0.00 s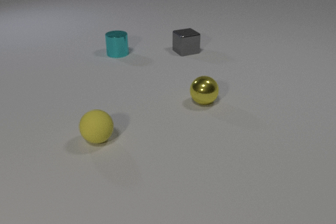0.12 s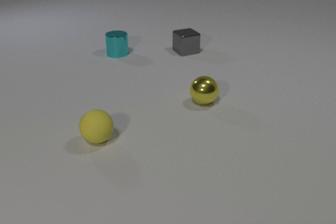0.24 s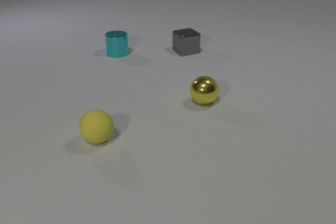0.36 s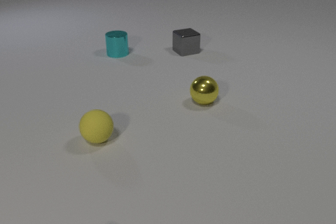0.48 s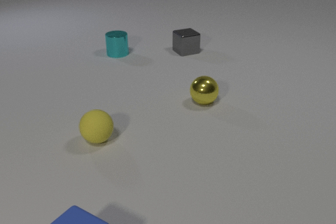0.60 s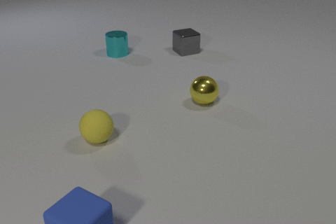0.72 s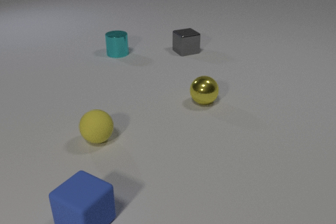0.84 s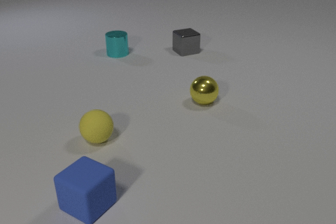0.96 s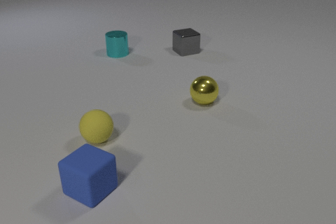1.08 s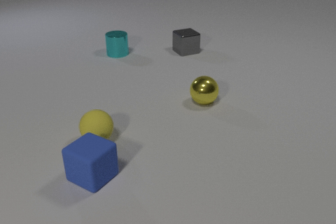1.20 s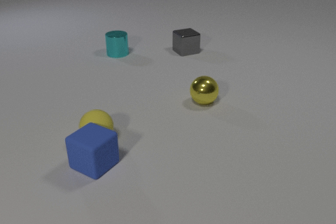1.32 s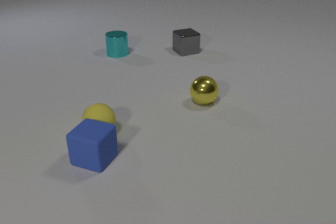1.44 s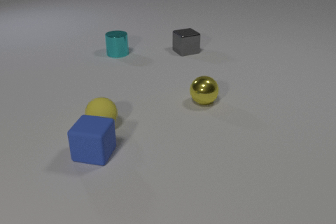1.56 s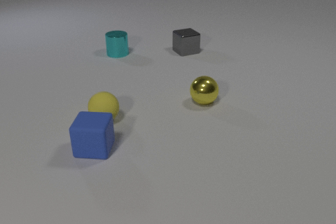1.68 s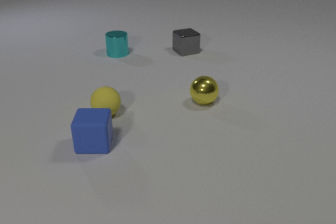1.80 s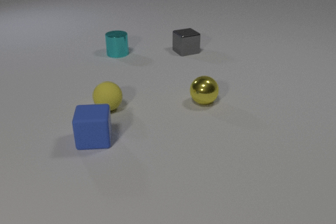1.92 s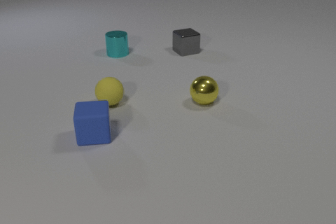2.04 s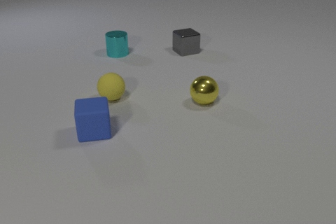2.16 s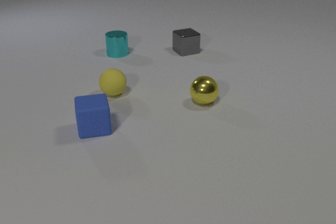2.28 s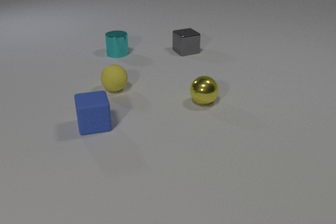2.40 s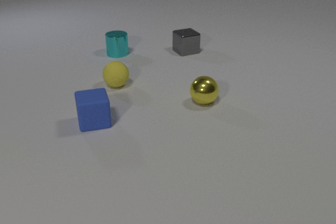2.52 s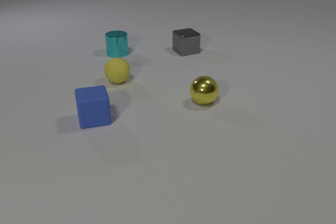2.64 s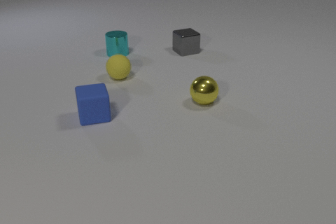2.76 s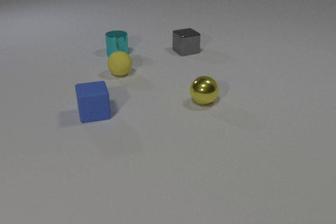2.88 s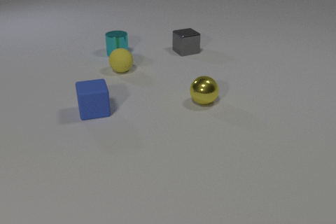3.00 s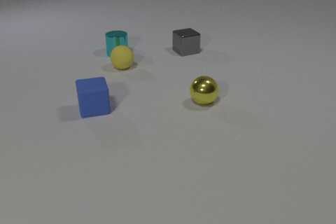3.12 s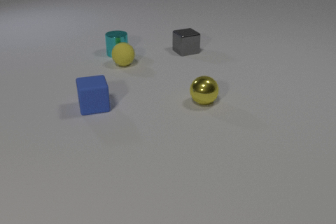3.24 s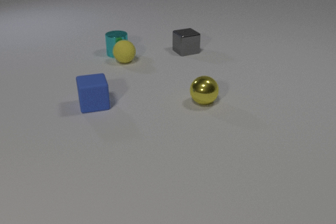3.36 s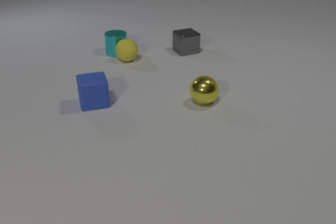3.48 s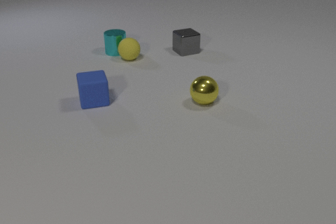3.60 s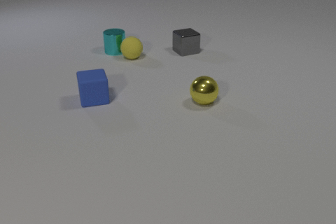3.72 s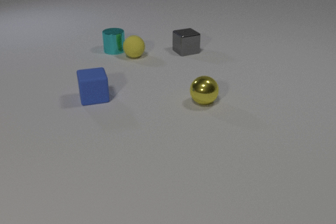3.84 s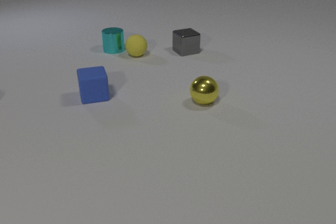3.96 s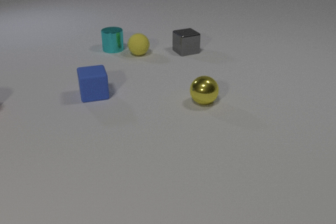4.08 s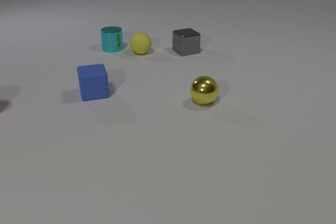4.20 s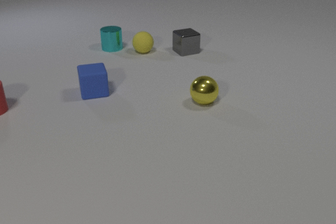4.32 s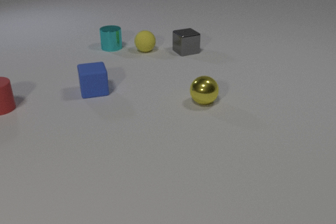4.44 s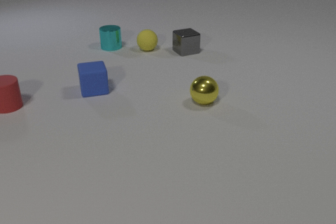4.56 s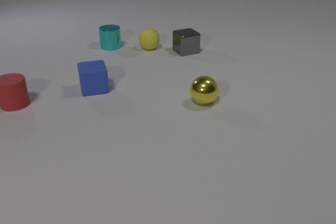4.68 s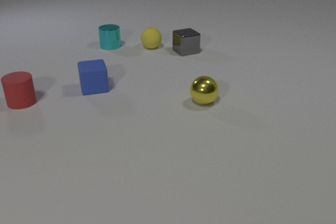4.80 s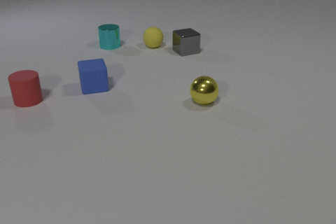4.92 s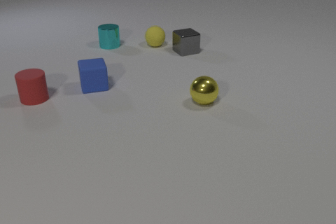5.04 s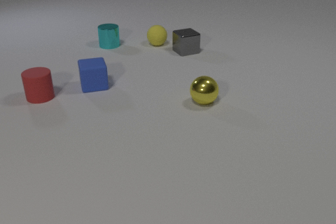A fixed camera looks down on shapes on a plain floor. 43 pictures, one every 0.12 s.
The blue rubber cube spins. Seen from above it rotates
counterclockwise.
The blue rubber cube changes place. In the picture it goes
away from the camera.
0.00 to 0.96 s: The blue rubber cube comes in at the bottom edge, slides away from the camera.
0.96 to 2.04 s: The blue rubber cube slides away from the camera, spins counterclockwise seen from above by about 45 degrees, its near face sliding to the right. The yellow rubber sphere rolls away from the camera. The blue rubber cube and the yellow rubber sphere collide.
2.04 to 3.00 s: The blue rubber cube slides away from the camera. The yellow rubber sphere rolls away from the camera.
3.00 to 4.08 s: The blue rubber cube slides away from the camera. The yellow rubber sphere rolls away from the camera and to the right. The cyan metal cylinder slides away from the camera. The yellow rubber sphere and the cyan metal cylinder collide.
4.08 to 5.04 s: The blue rubber cube slides away from the camera. The yellow rubber sphere rolls away from the camera and to the right. The cyan metal cylinder slides away from the camera. The red rubber cylinder slides to the right.
How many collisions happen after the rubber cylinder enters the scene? 0.
What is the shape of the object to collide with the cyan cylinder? sphere.
What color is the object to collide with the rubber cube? yellow.
